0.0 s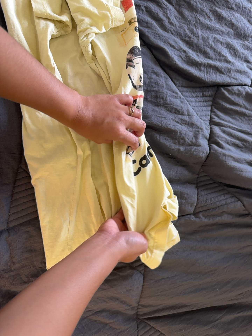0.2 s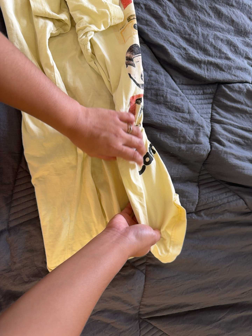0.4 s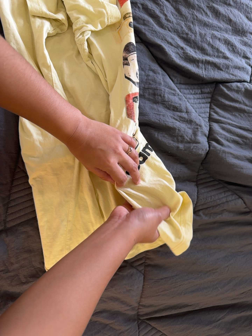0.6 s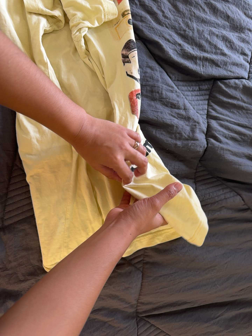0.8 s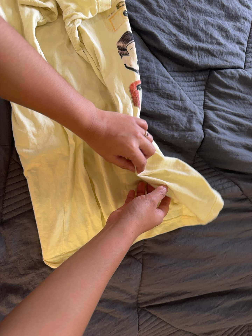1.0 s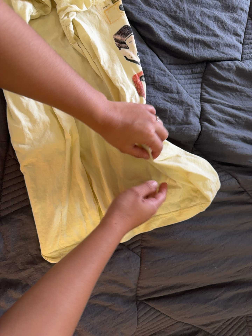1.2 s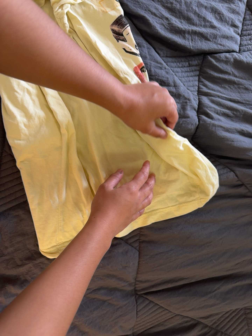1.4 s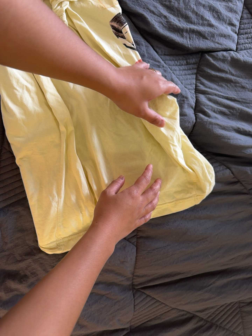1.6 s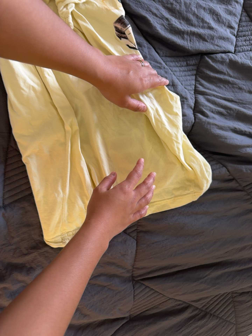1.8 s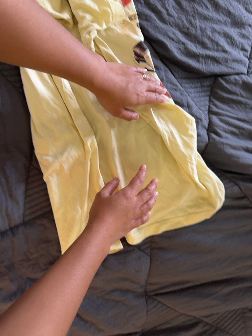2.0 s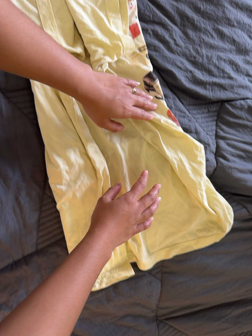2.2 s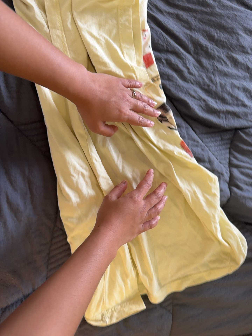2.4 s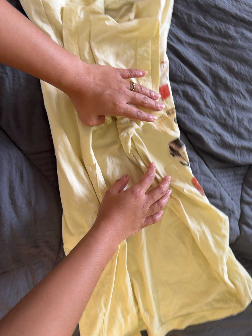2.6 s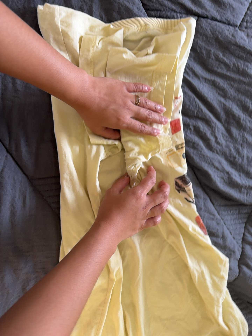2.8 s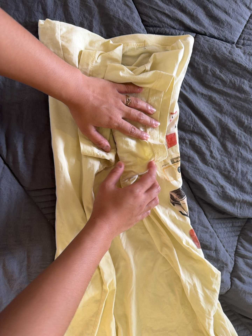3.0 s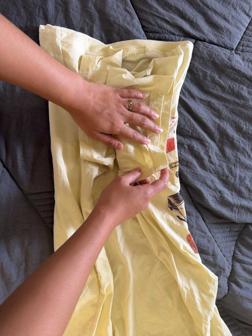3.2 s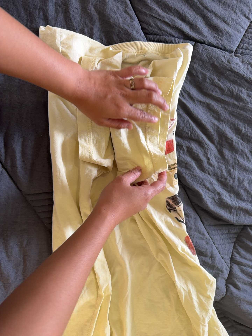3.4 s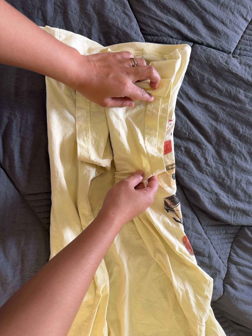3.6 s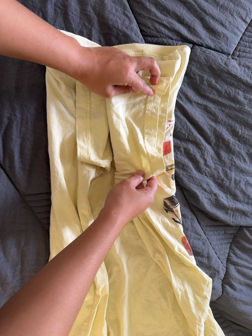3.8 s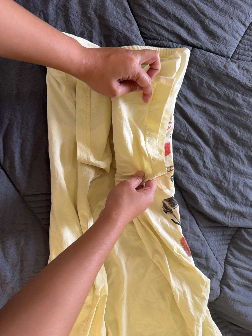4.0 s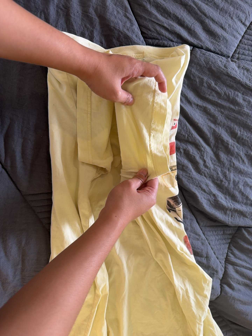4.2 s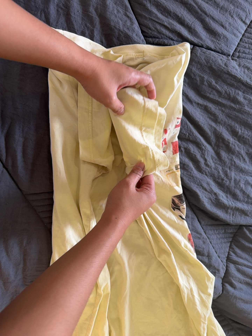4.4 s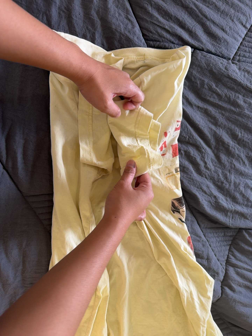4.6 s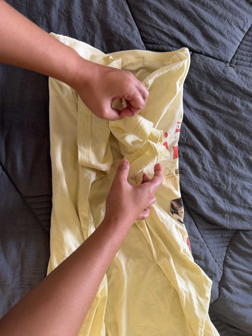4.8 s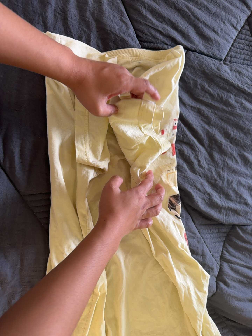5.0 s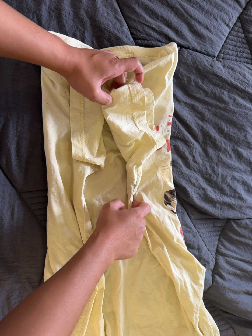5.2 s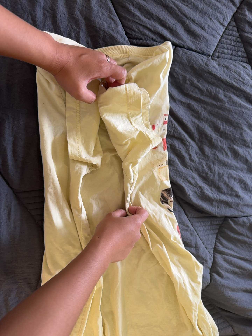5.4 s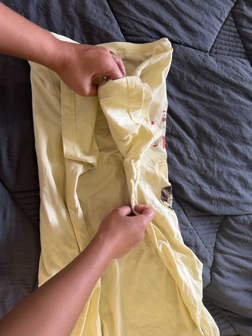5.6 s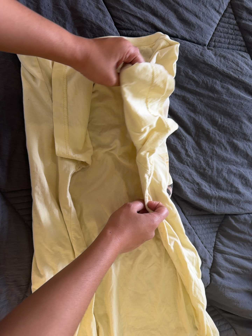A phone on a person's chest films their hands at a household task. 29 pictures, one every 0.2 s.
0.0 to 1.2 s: The camera shifts only a little, or ends up much as it began.
1.2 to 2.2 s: The camera travels toward the top of its view and to its left, about 14 cm, so close, fixed things drift downward.
2.2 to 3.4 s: The camera travels toward the top of its view, about 14 cm, so close, fixed things drift downward. It rolls about its line of sight by about 10 degrees, and the scene rotates clockwise.
3.4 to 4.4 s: The camera keeps its place and its aim.
4.4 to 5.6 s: The camera shifts only a little, or ends up much as it began.
The film runs backward here.
